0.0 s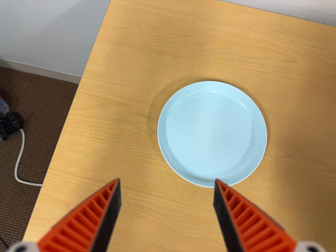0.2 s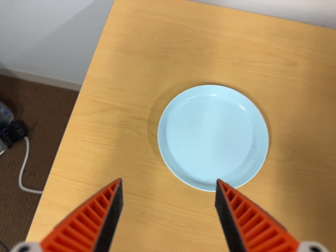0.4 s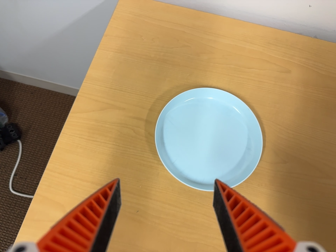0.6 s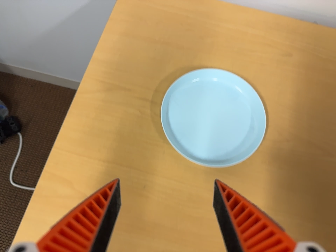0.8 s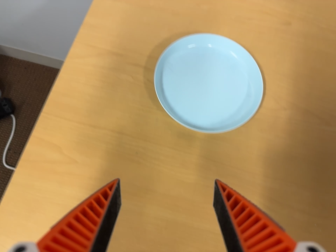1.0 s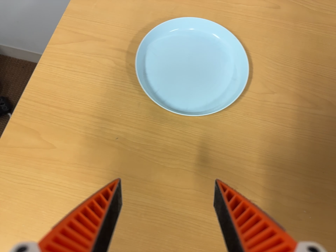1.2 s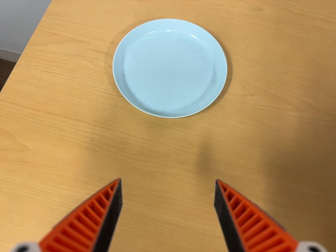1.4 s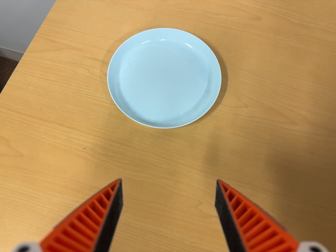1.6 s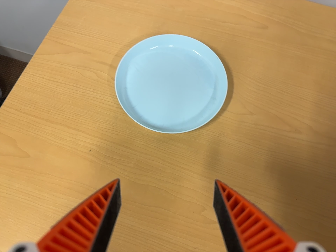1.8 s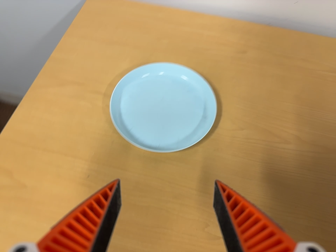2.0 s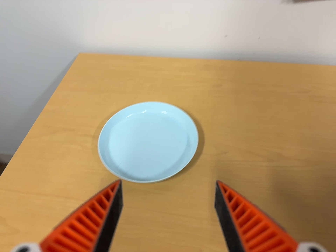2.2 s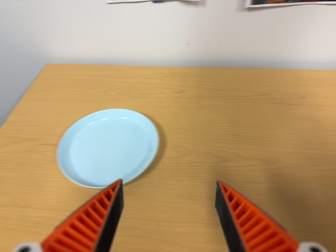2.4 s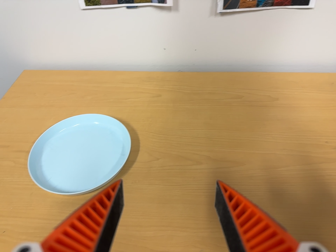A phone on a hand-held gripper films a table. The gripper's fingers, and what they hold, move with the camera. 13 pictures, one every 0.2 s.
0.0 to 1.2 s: The camera travels toward the bottom of its view and to its right, about 16 cm, so close, fixed things drift upward.
1.2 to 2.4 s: The camera travels to its right and backward, about 16 cm, so close, fixed things drift to the left. Its aim tips toward the top of its view by about 25 degrees, and the scene shifts downward. It rolls about its line of sight by about 10 degrees, and the scene rotates counterclockwise.
The film runs backward here.
